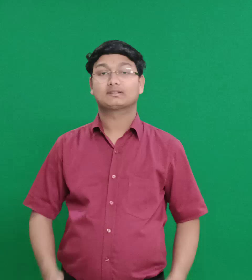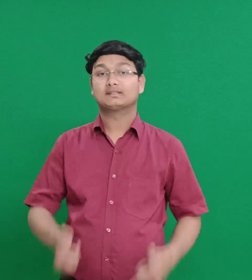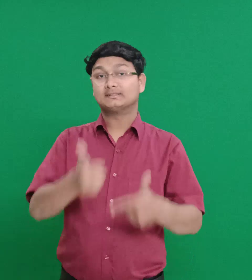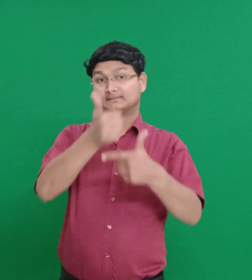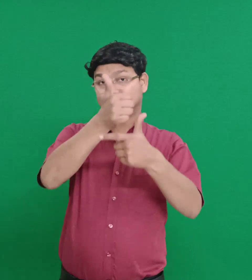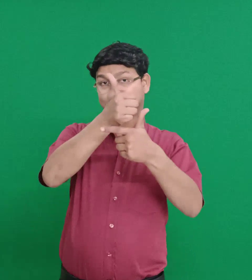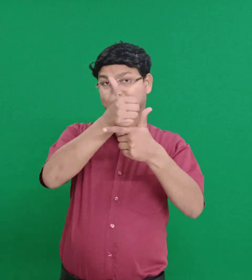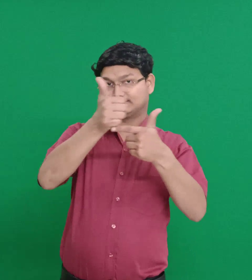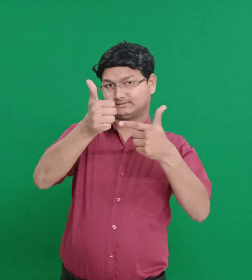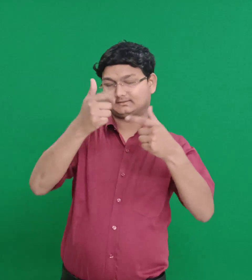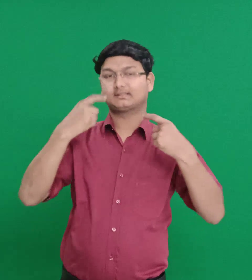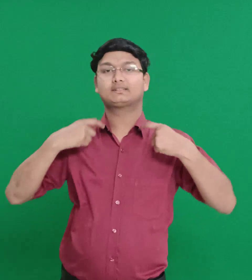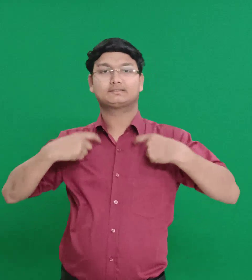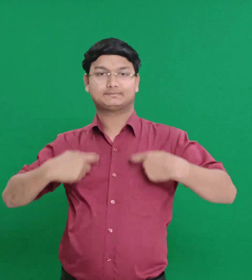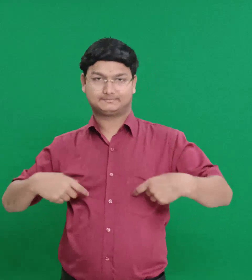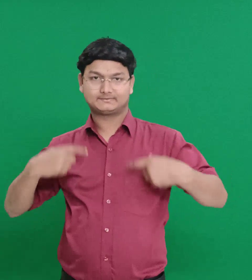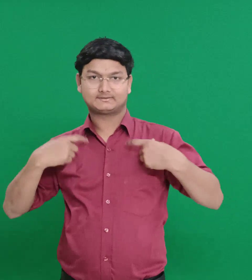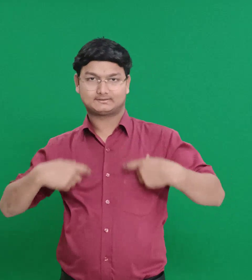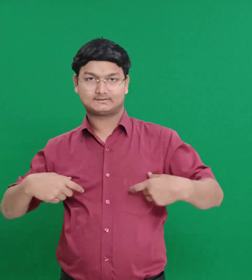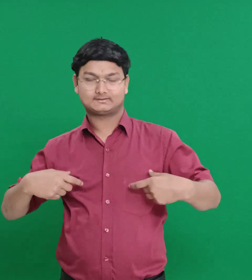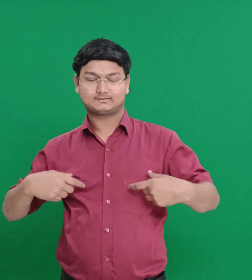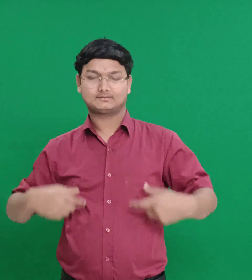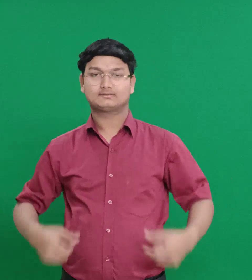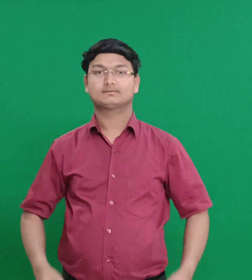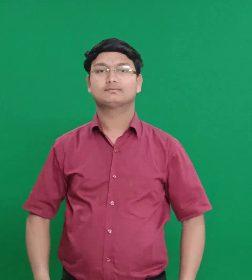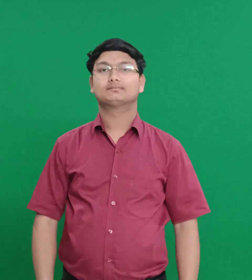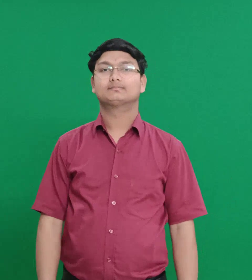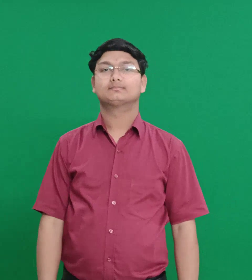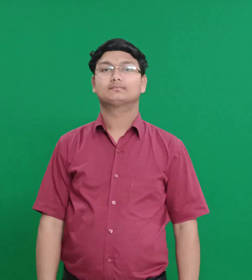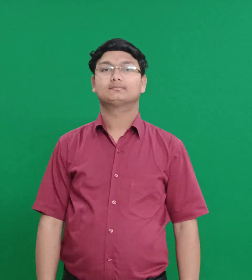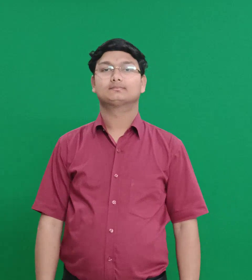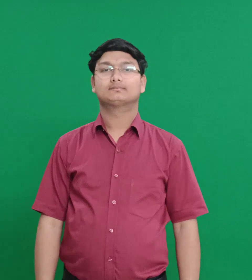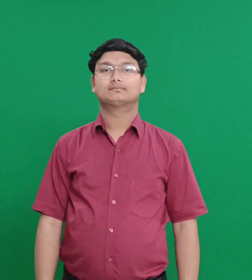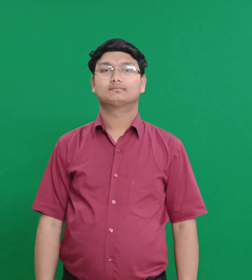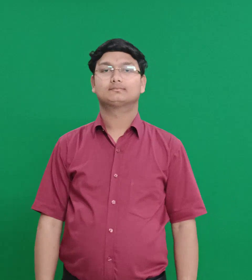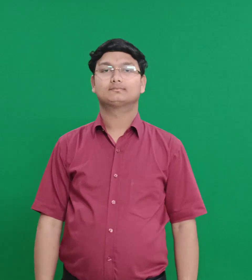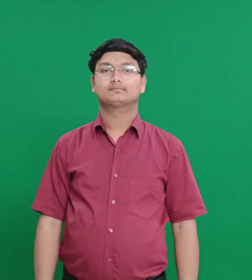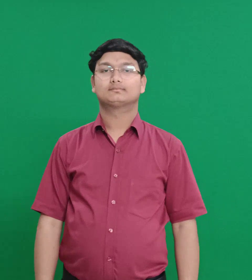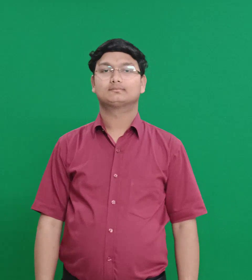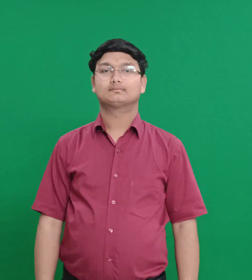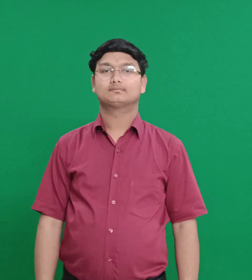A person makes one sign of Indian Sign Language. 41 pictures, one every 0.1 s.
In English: ahimelech priest
